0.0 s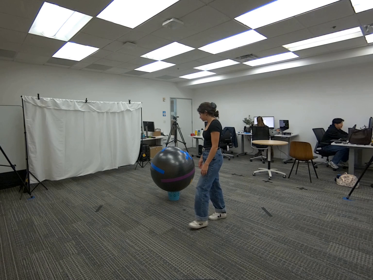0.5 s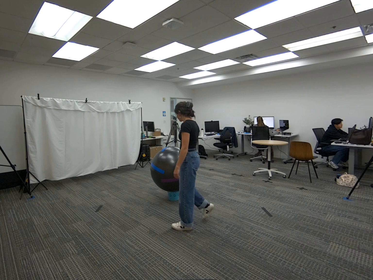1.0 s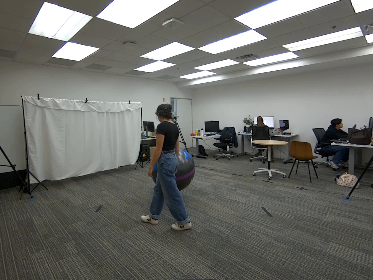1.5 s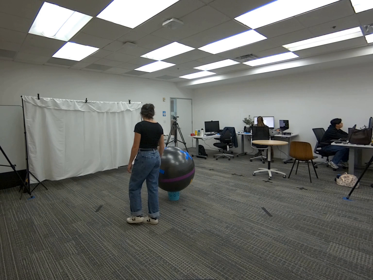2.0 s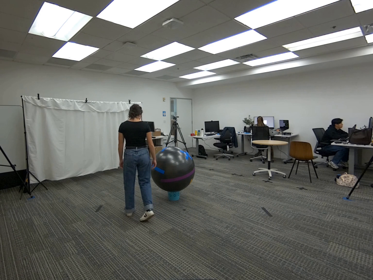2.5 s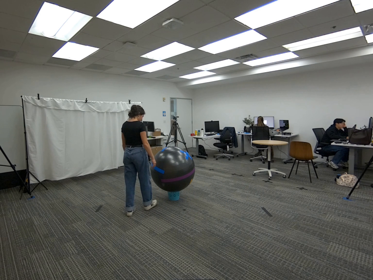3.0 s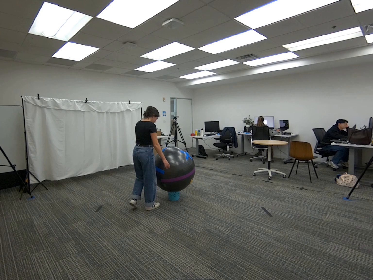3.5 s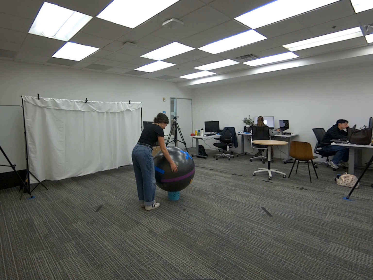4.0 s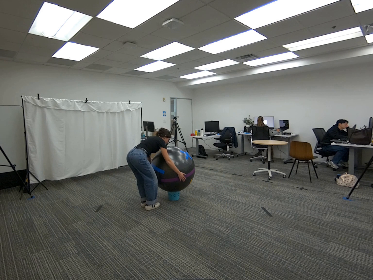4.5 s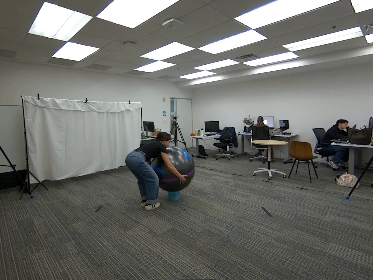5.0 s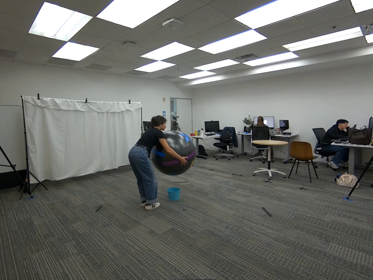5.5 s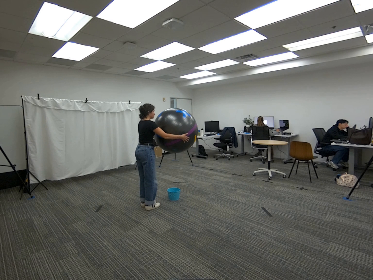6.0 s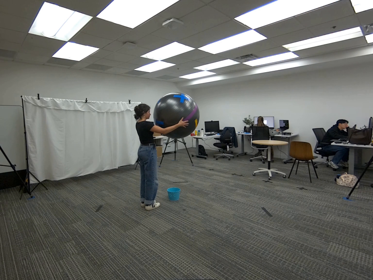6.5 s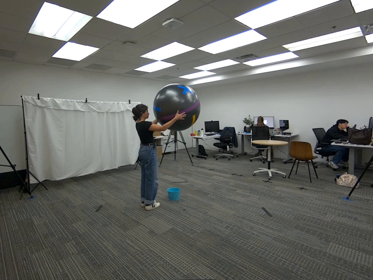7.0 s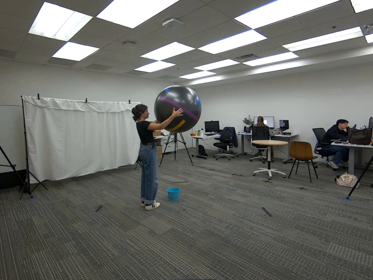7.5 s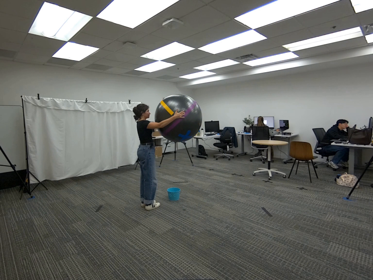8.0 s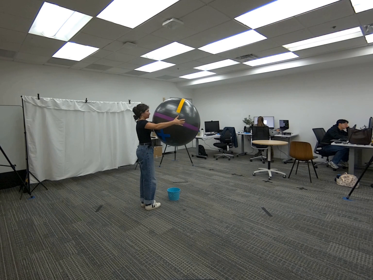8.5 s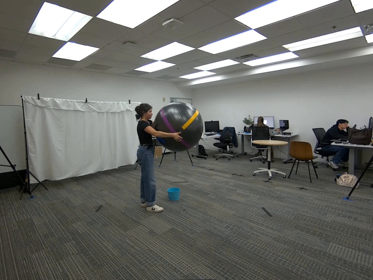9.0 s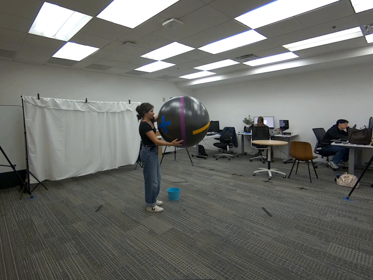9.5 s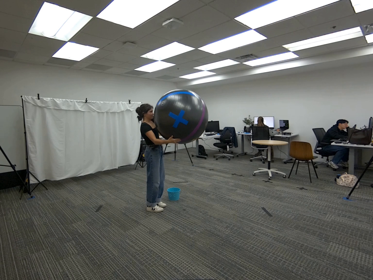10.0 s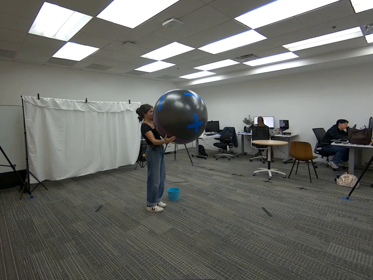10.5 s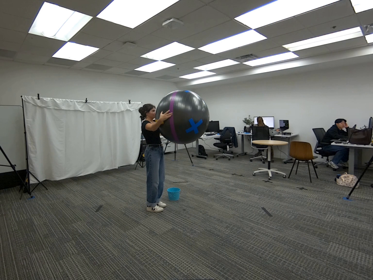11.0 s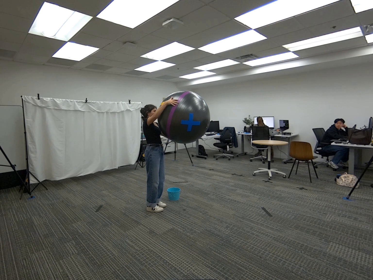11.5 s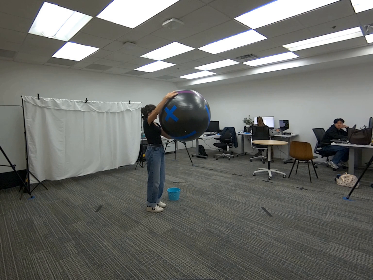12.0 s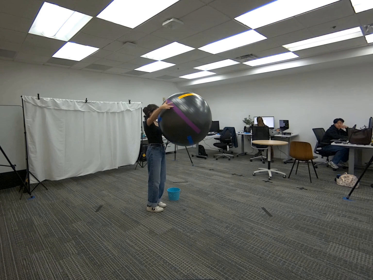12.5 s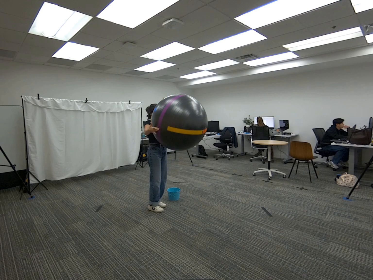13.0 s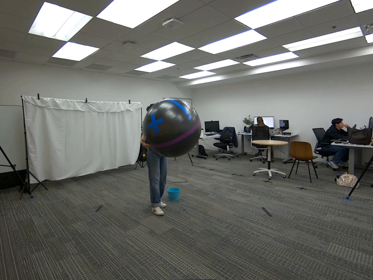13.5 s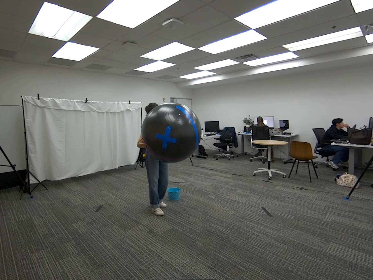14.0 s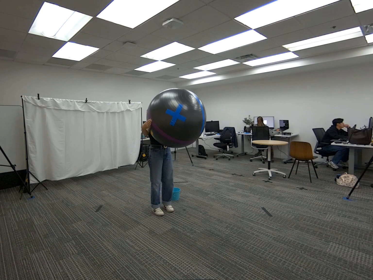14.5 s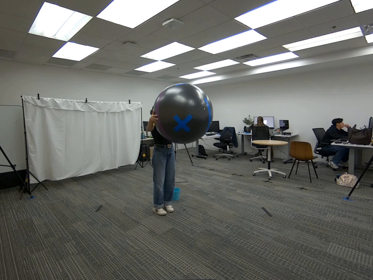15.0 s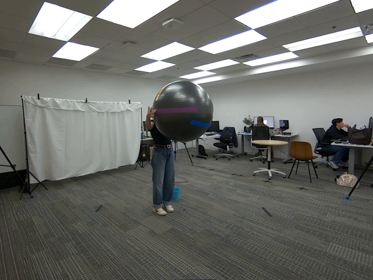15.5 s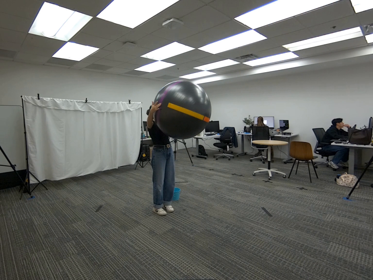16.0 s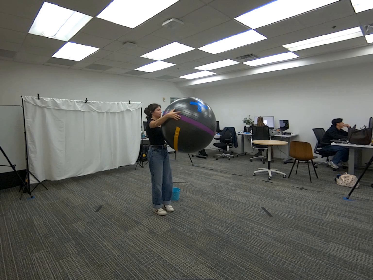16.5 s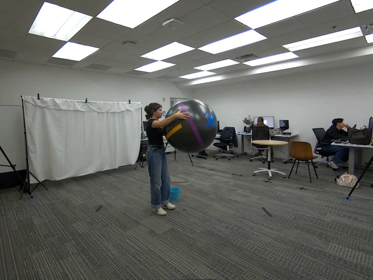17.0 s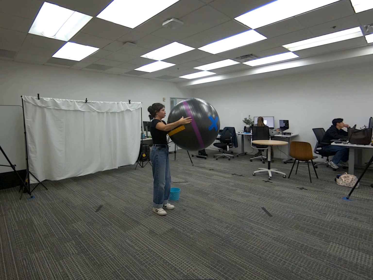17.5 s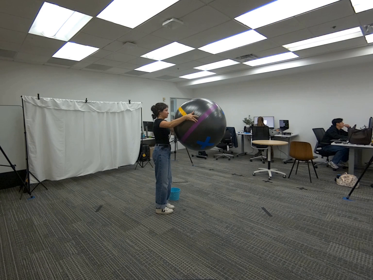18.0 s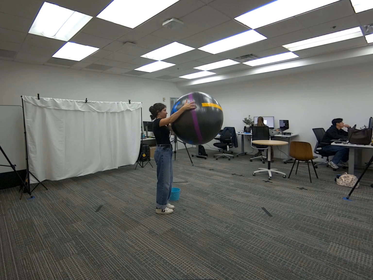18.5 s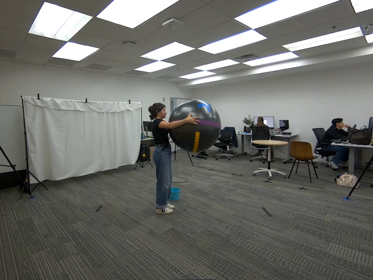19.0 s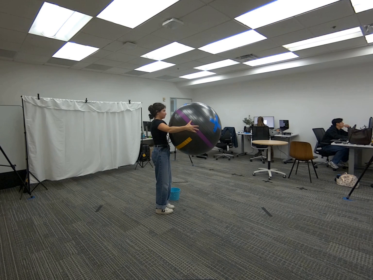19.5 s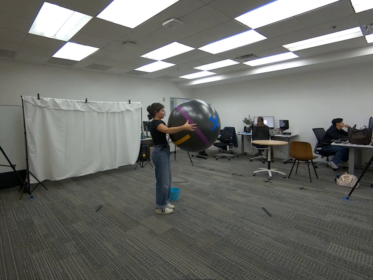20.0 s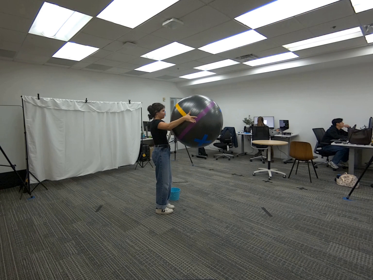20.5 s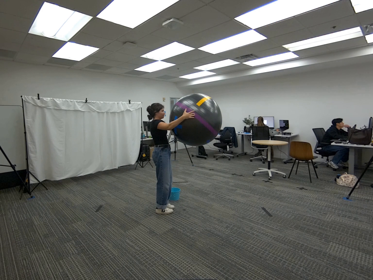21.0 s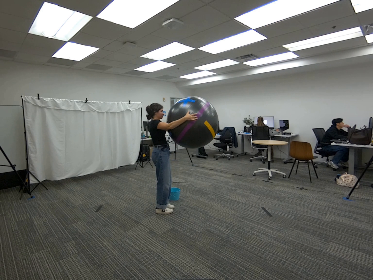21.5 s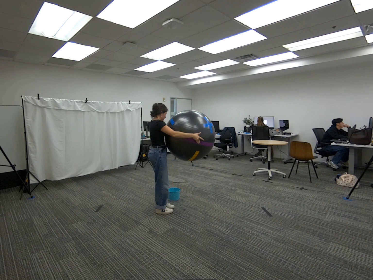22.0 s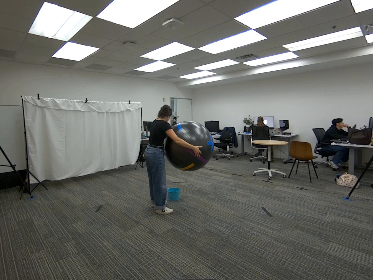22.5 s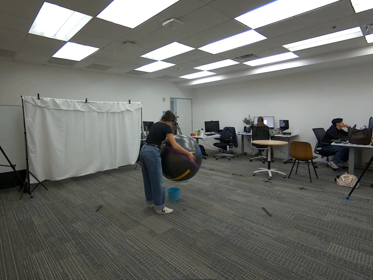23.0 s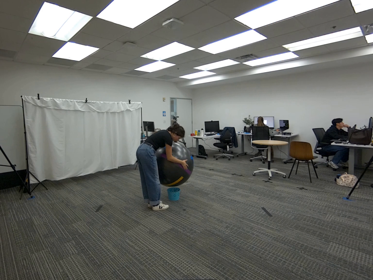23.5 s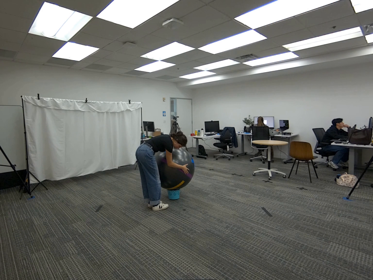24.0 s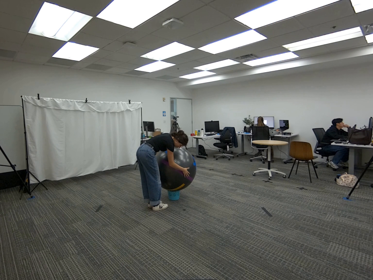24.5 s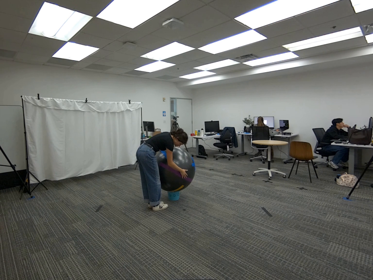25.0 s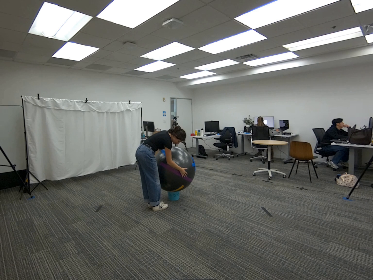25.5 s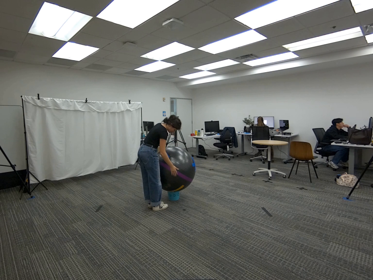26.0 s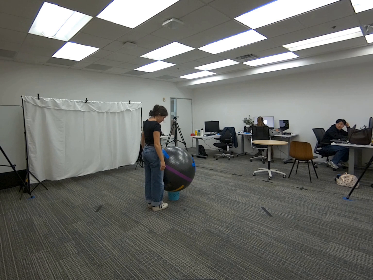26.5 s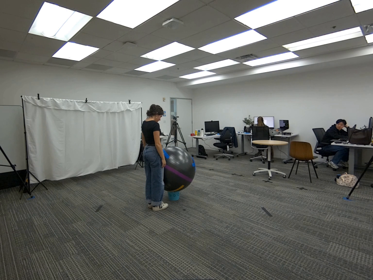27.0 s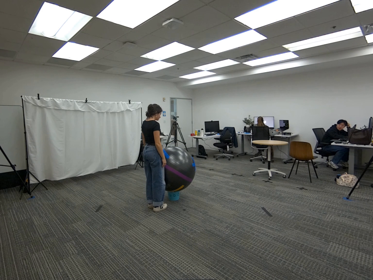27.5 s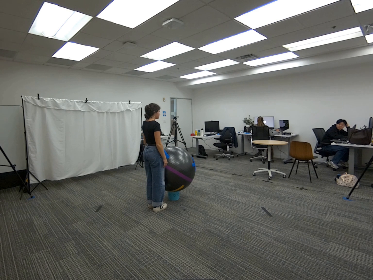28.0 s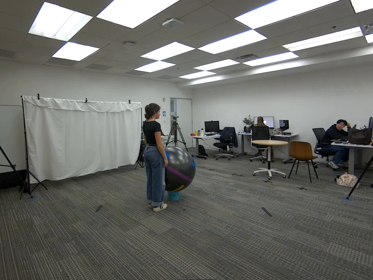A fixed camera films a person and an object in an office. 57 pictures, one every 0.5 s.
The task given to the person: Walk over to the yoga ball on the ground inside the blue basket and slowly rotate in midair within the bounding area try not to distort the shape.
